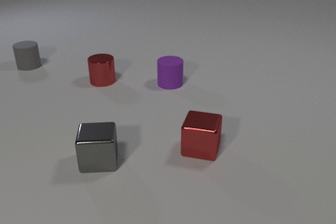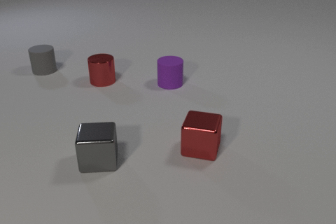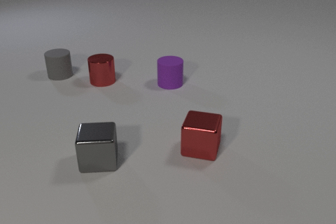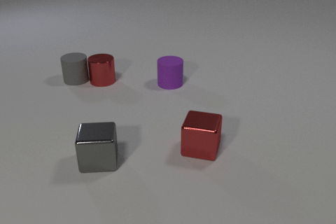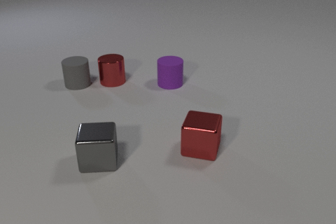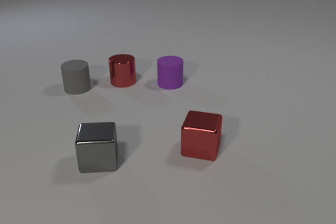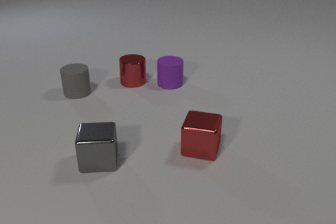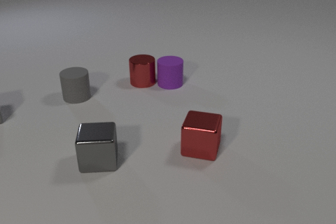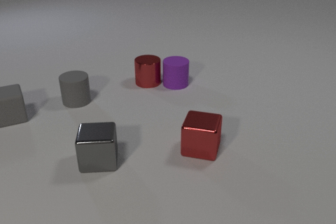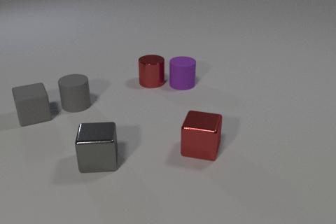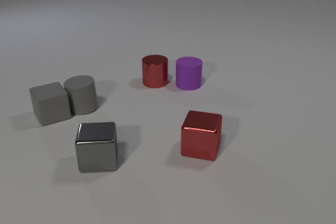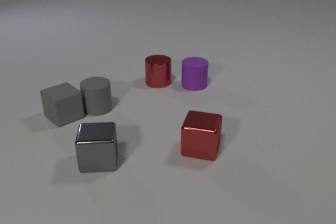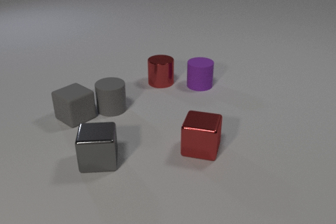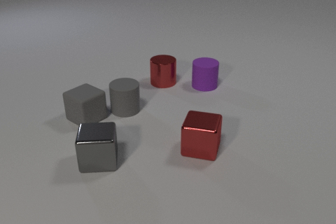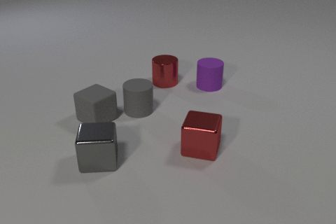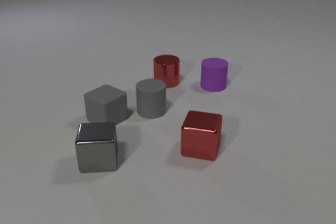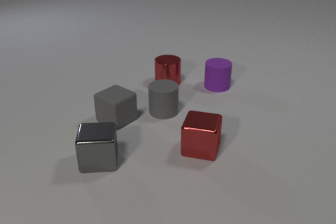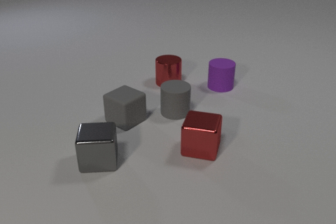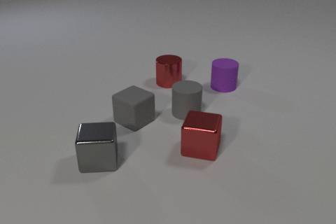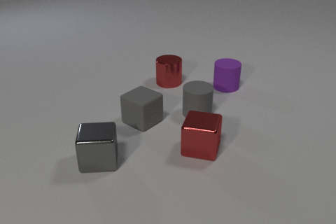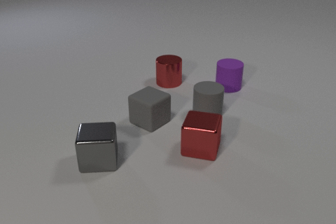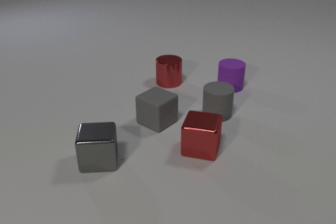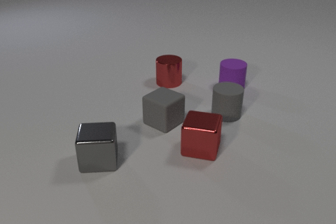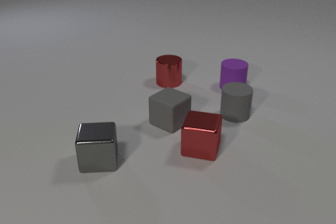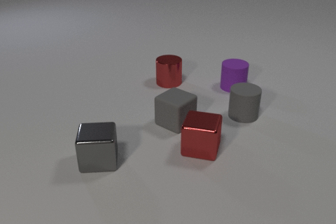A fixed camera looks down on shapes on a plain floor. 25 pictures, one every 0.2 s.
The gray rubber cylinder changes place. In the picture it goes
to the right.
The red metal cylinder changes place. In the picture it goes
to the right.
0.0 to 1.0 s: The gray rubber cylinder slides toward the camera and to the right. The red metal cylinder slides to the right. The gray rubber cylinder and the red metal cylinder collide.
1.0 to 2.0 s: The gray rubber cylinder slides toward the camera. The red metal cylinder slides to the right. The gray rubber cube comes in at the left edge, slides to the right. The purple rubber cylinder slides to the right. The red metal cylinder and the purple rubber cylinder collide. The gray rubber cylinder and the gray rubber cube collide.
2.0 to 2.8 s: The gray rubber cylinder slides to the right. The red metal cylinder slides to the right. The gray rubber cube slides to the right. The purple rubber cylinder slides to the right.
2.8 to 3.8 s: The gray rubber cylinder slides to the right. The gray rubber cube slides to the right. The purple rubber cylinder slides to the right.
3.8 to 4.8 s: The gray rubber cylinder slides to the right. The gray rubber cube slides to the right. The purple rubber cylinder slides to the right.
What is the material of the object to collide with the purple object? metal.
How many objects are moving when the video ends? 2.
What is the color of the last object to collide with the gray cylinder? gray.
